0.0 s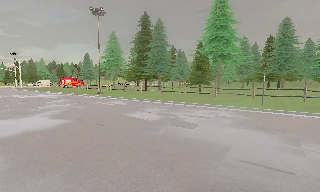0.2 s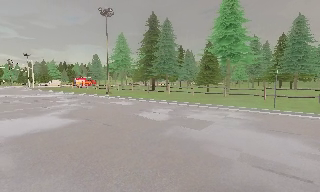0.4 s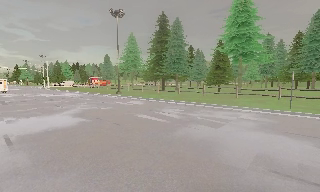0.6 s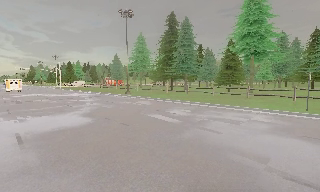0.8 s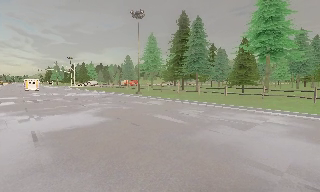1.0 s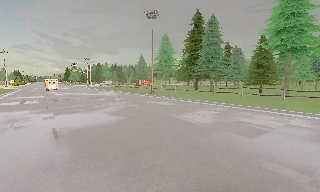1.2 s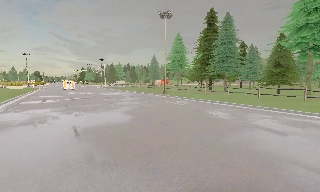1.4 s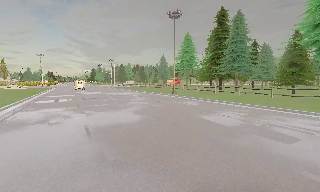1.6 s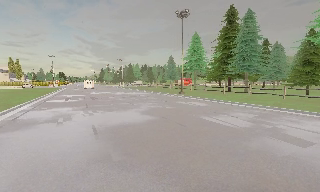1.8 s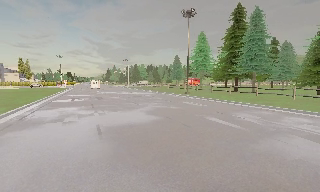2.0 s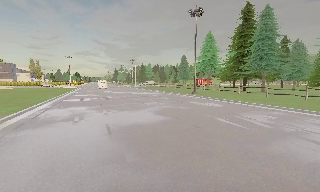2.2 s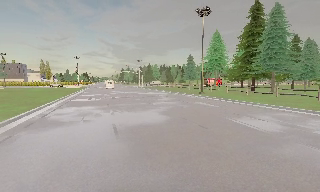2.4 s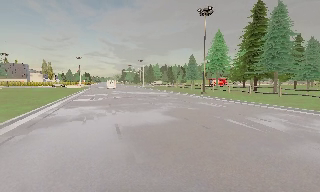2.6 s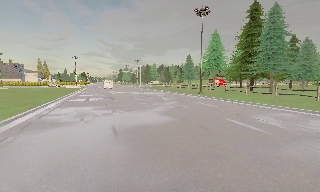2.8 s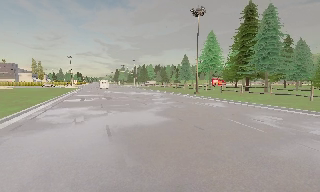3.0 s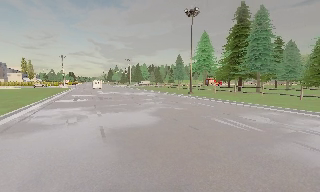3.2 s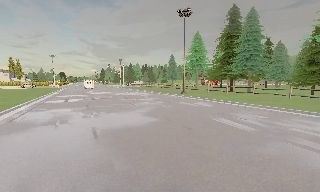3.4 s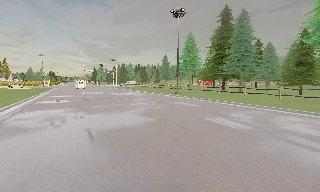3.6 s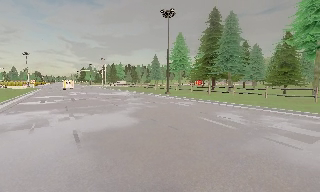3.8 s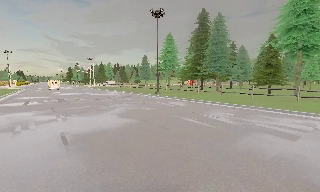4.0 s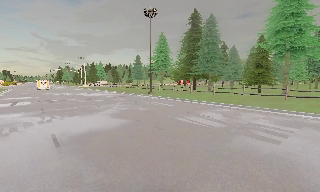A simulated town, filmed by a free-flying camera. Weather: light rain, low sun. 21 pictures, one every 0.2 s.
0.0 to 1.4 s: The camera swings to its left by about 25 degrees, and the scene slides to the right.
1.4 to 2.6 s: The camera shifts only a little, or ends up much as it began.
2.6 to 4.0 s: The camera swings to its right by about 20 degrees, and the scene slides to the left.
The film runs forward here.
